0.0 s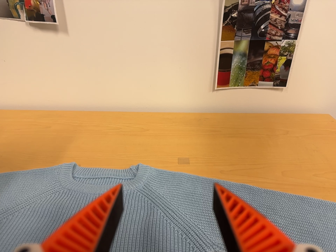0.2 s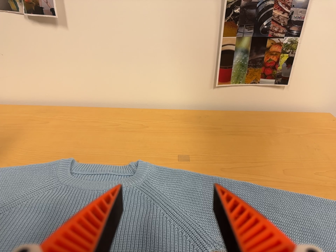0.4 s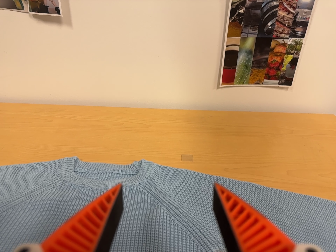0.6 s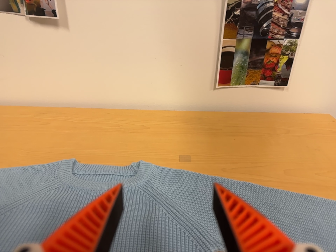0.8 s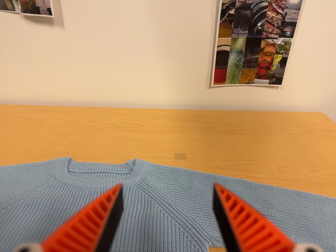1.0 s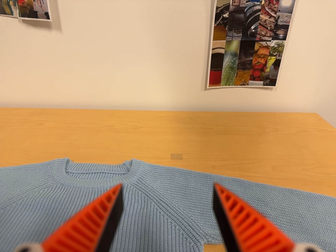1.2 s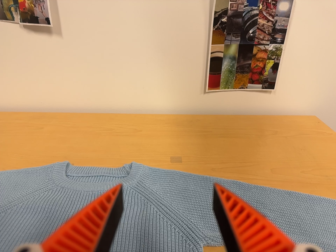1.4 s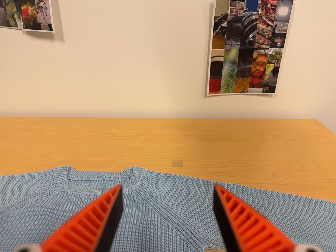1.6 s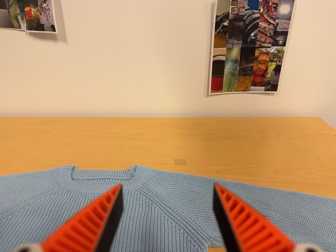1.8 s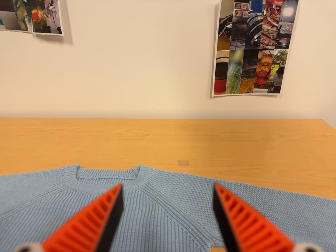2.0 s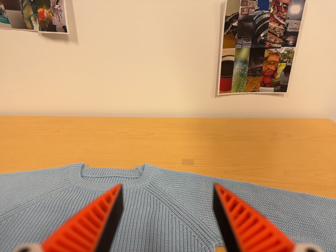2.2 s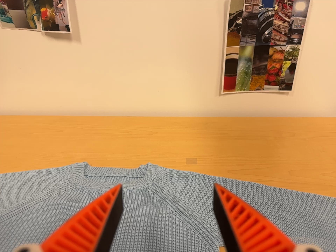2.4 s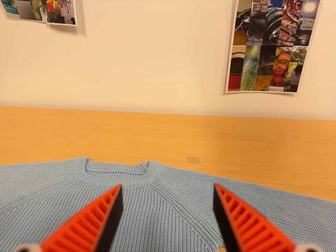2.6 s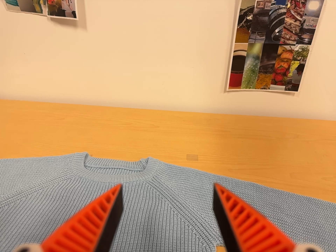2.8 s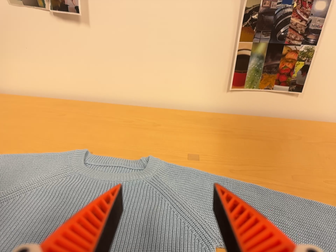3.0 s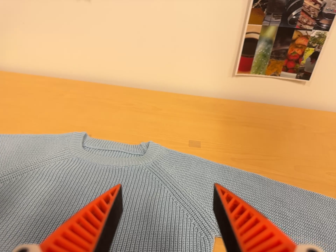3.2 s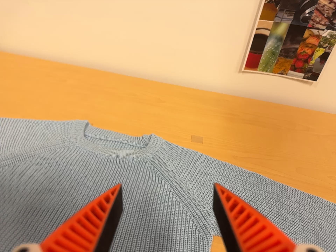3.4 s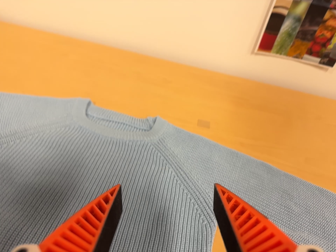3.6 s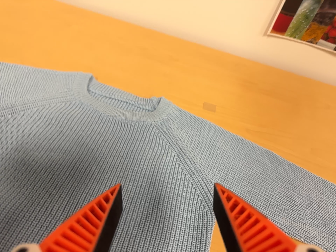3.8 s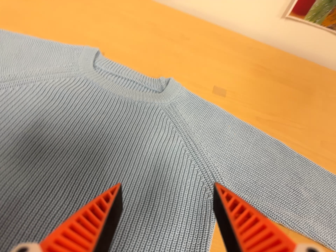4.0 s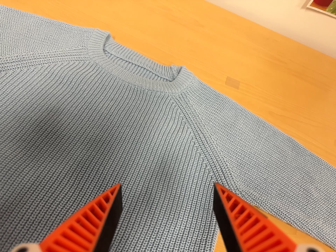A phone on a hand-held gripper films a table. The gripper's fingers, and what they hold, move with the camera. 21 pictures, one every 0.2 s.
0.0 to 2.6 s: The camera shifts only a little, or ends up much as it began.
2.6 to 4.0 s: The camera travels forward and to its left, about 10 cm, so what stands in front looms larger. Its aim tips toward the bottom of its view by about 25 degrees, and the scene shifts upward. It rolls about its line of sight by about 20 degrees, and the scene rotates clockwise.
The film runs backward here.
